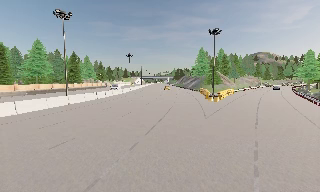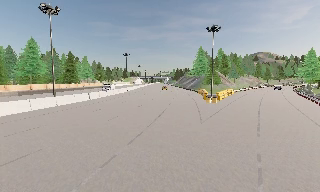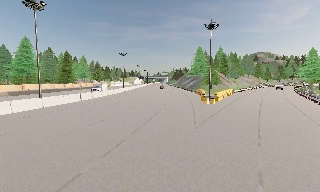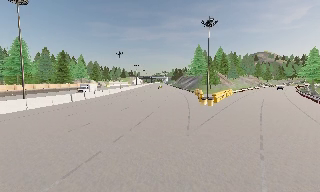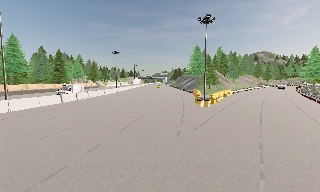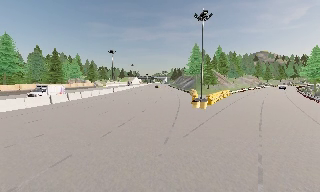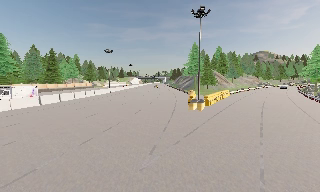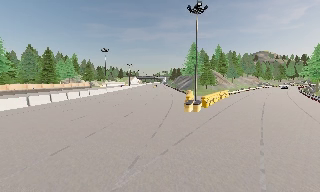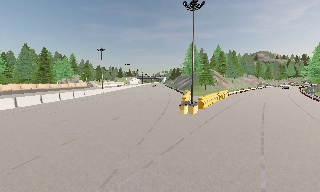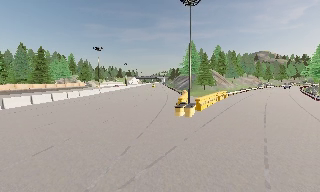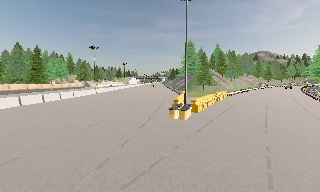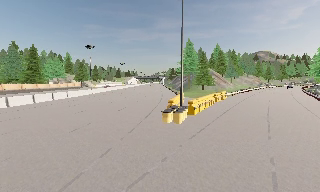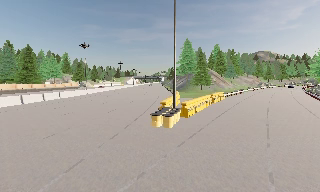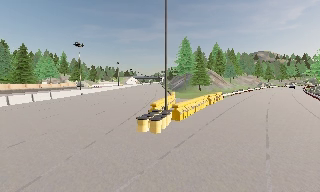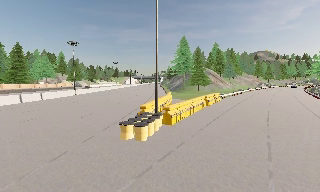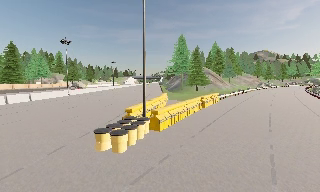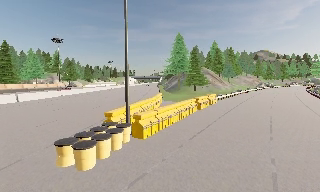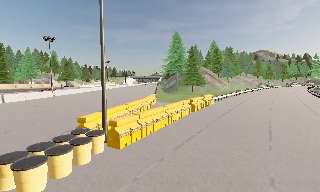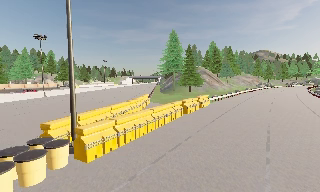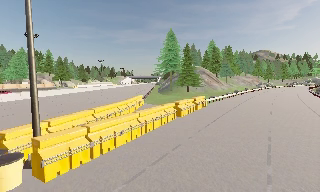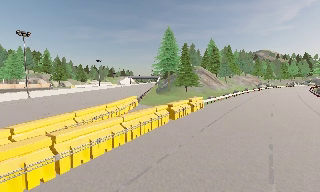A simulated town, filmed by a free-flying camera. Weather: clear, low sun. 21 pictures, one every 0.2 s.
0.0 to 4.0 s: The camera travels forward and to its right, about 30 m, so what stands in front looms larger.
The film runs forward here.
